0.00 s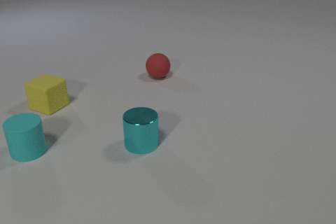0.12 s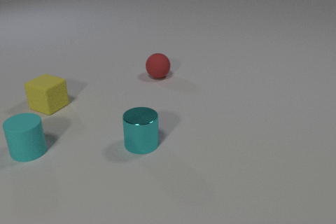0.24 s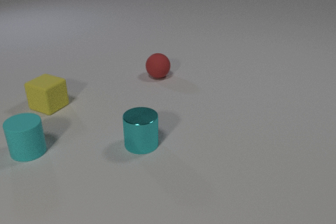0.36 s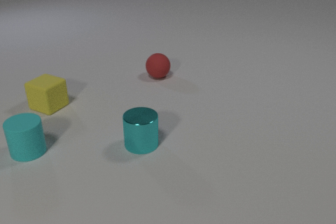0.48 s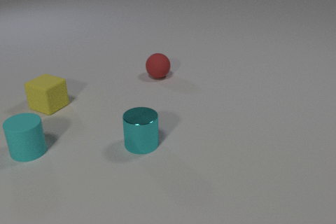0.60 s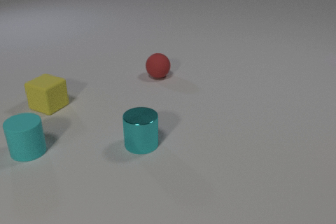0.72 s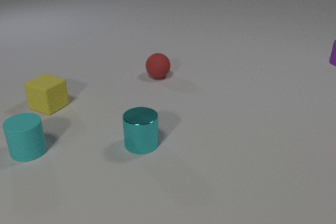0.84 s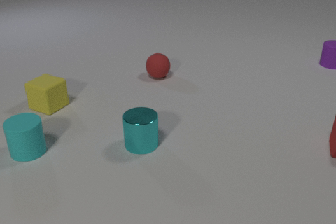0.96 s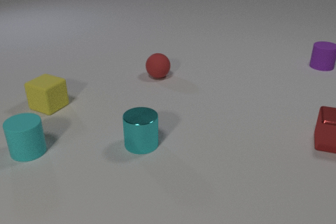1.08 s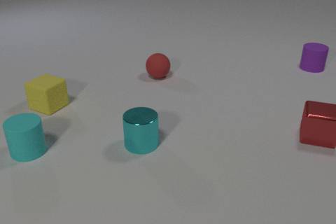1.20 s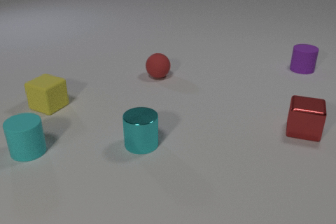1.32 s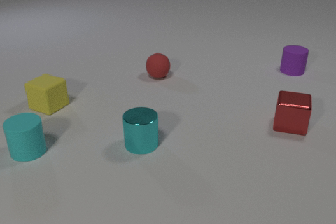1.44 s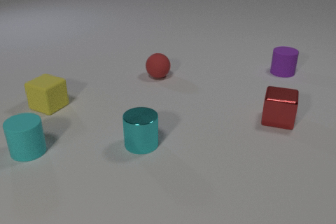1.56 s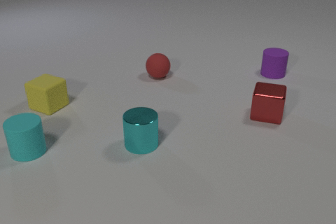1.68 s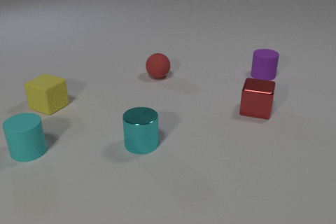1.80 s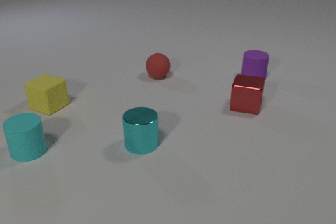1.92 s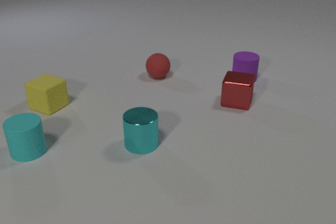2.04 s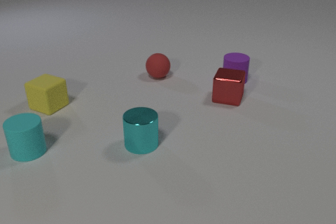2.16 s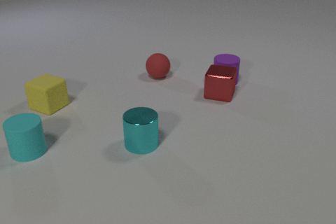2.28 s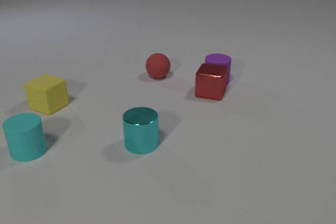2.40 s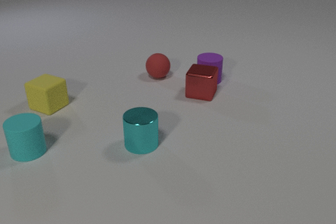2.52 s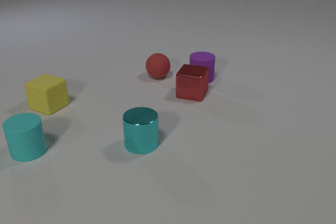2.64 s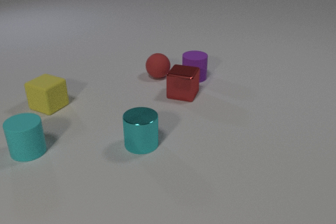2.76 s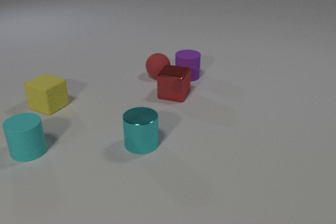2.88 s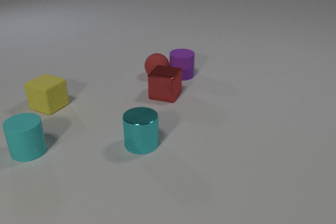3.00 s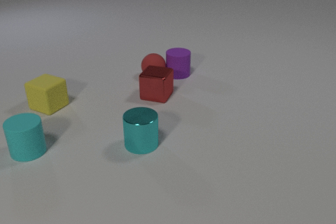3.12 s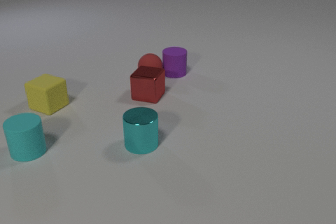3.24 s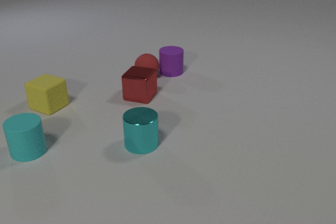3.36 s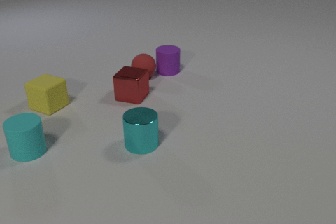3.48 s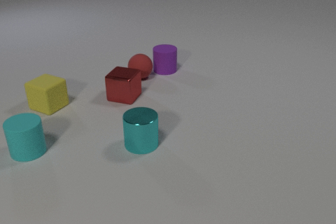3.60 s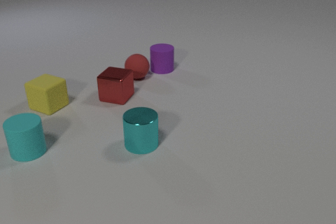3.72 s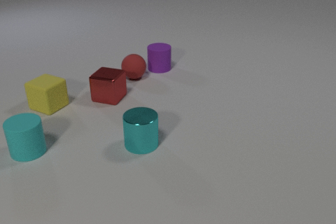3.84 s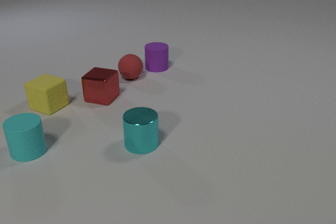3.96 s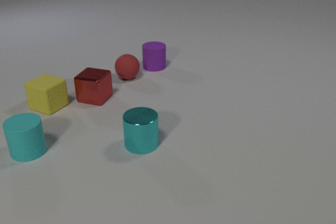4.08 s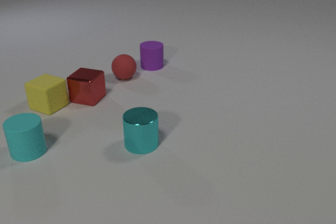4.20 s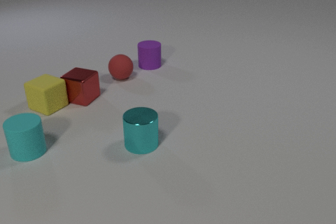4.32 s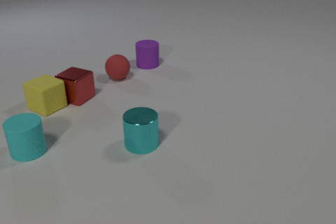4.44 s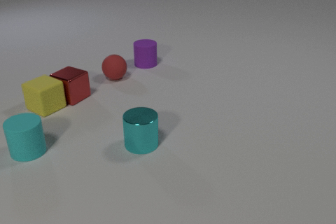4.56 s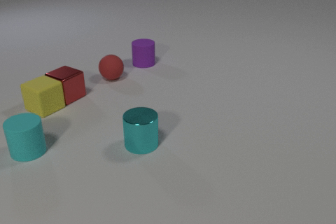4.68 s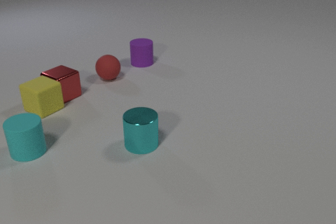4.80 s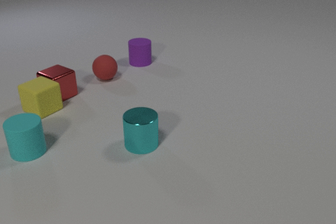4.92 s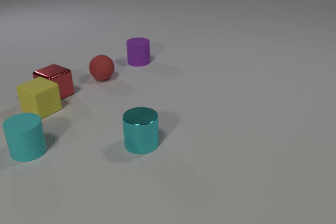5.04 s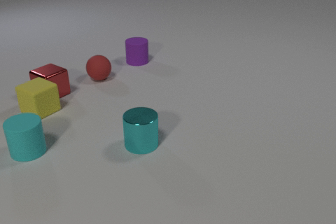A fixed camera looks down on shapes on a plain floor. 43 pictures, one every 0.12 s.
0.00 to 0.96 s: The red metal cube comes in at the right edge, slides to the left. The purple rubber cylinder comes in at the right edge, slides to the left and toward the camera.
0.96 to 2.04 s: The red metal cube slides to the left and away from the camera. The purple rubber cylinder slides to the left and toward the camera.
2.04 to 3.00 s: The red metal cube slides to the left. The purple rubber cylinder slides to the left. The red metal cube and the purple rubber cylinder collide. The purple rubber cylinder and the red rubber sphere collide.
3.00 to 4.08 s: The red metal cube slides to the left. The purple rubber cylinder slides to the left and away from the camera. The red rubber sphere rolls to the left.
4.08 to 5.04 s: The red metal cube slides to the left and away from the camera. The purple rubber cylinder slides to the left and away from the camera. The red rubber sphere rolls to the left. The yellow rubber cube slides to the left and toward the camera. The red metal cube and the yellow rubber cube collide.
Are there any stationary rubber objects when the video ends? yes.
What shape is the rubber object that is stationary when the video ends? cylinder.
How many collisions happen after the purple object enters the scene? 3.
